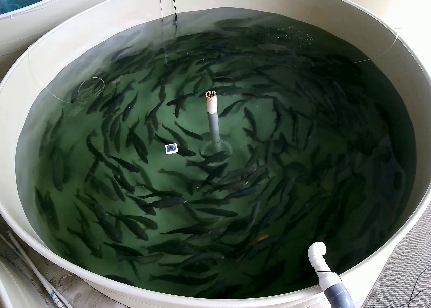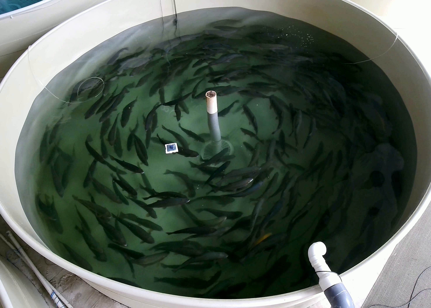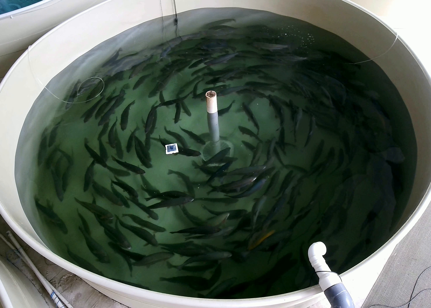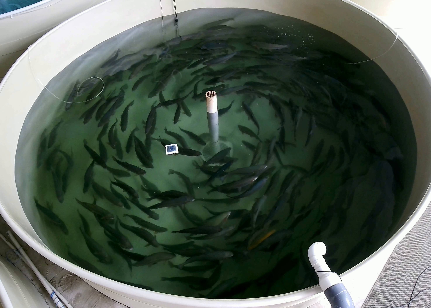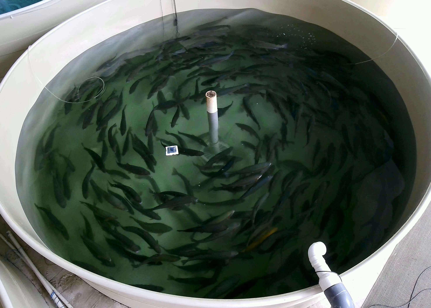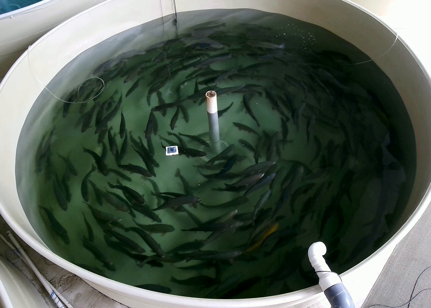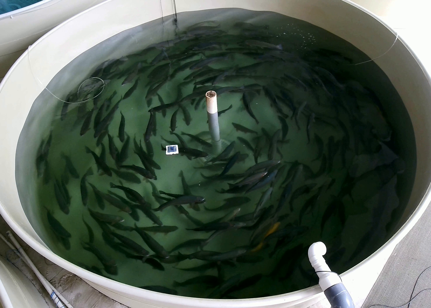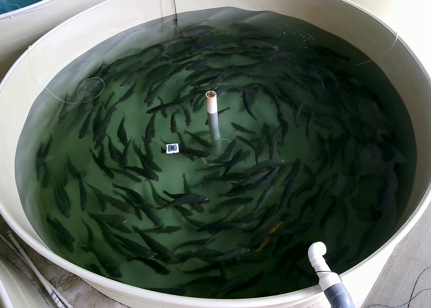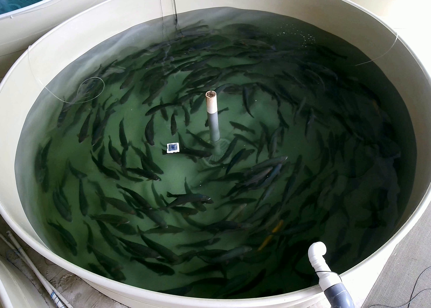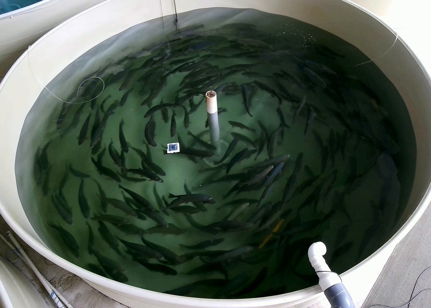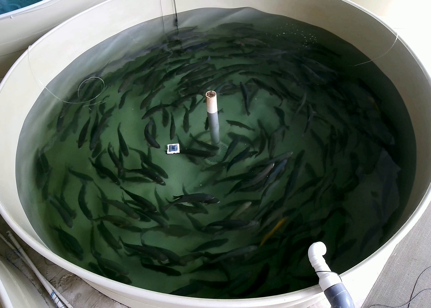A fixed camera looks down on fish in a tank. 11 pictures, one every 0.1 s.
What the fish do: Normal cruising.
